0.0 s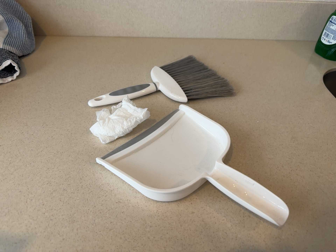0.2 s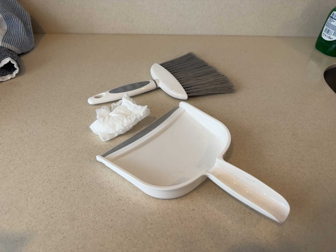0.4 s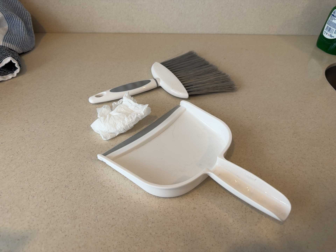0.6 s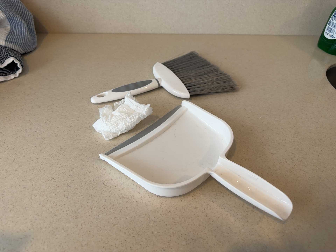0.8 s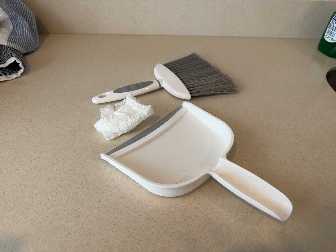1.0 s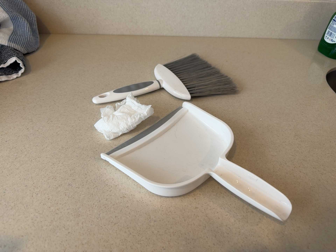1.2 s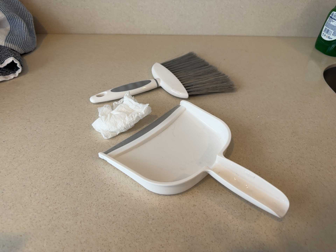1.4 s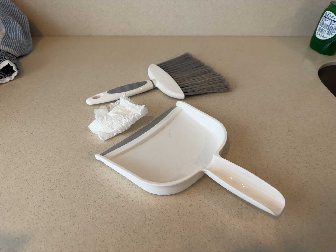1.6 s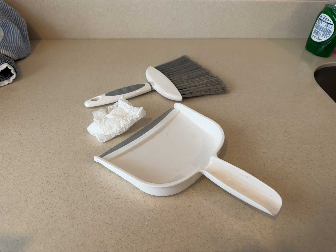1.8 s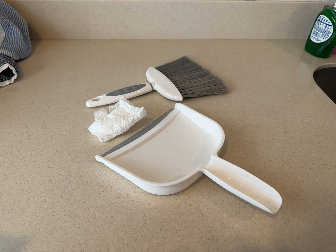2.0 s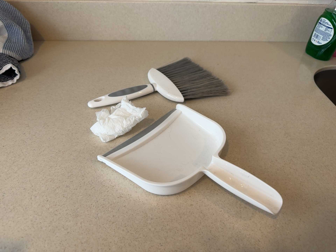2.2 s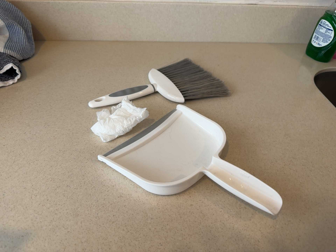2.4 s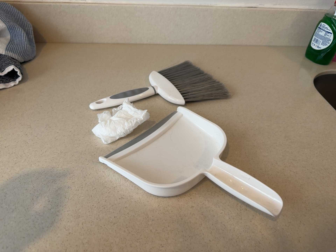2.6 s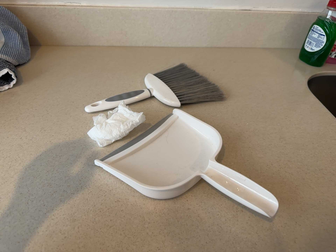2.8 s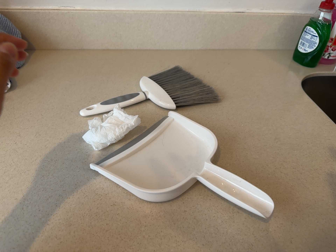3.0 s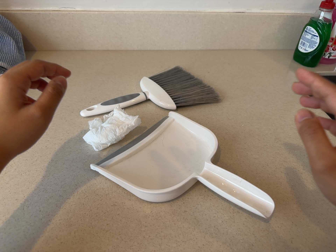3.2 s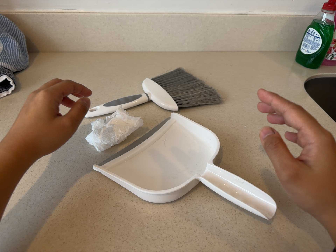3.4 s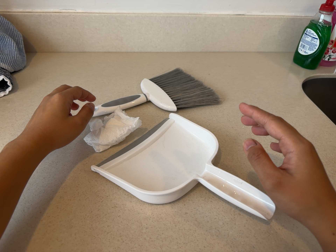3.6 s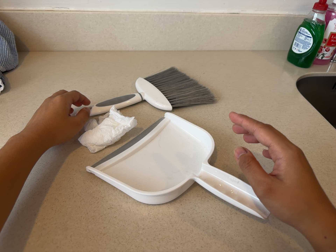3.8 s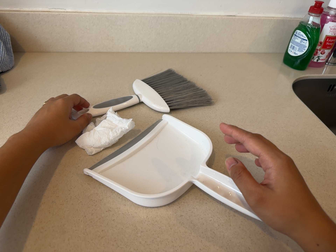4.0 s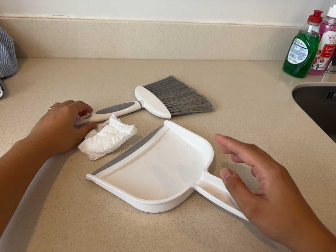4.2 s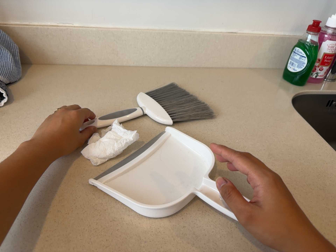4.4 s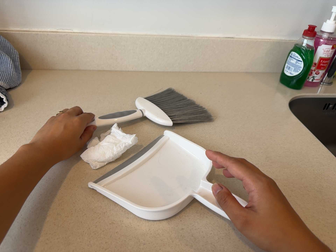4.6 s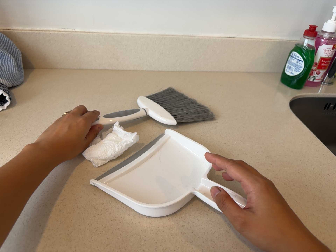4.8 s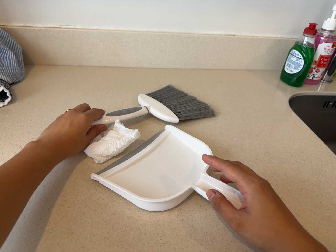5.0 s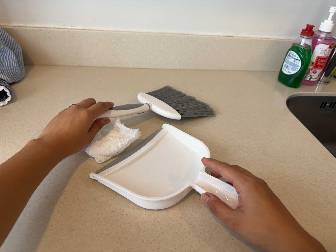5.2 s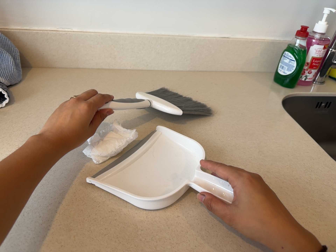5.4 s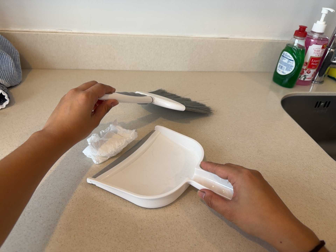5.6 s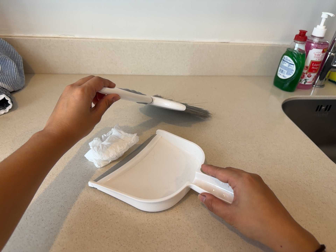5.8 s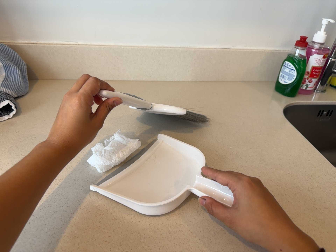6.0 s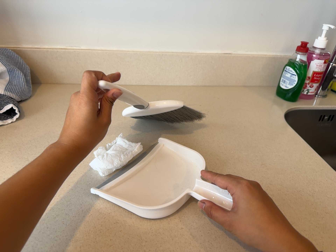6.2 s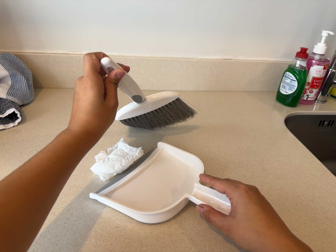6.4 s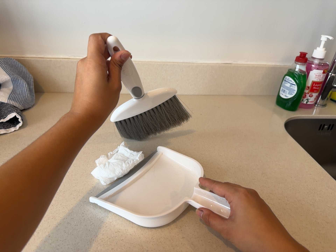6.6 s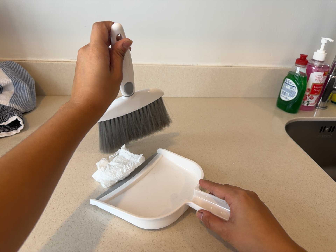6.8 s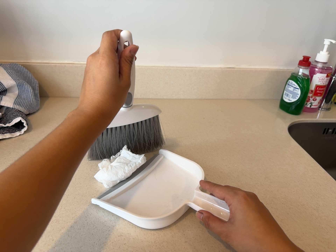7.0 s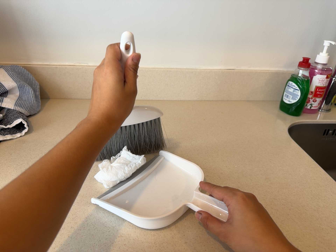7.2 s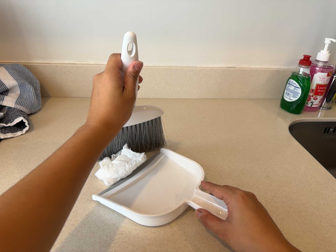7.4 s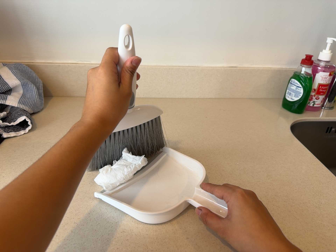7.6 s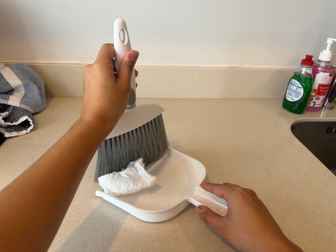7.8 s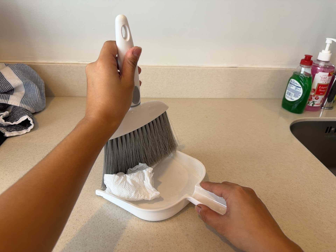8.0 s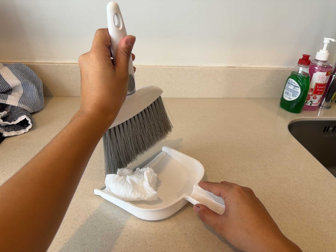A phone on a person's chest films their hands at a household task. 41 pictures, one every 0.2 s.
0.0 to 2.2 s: The camera shifts only a little, or ends up much as it began.
2.2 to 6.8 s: The camera travels backward, about 5 cm, so what stands in front gets smaller. Its aim tips toward the top of its view by about 10 degrees, and the scene shifts downward.
6.8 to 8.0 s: The camera keeps its place and its aim.
The film runs forward here.
